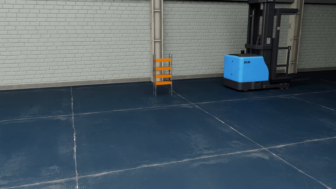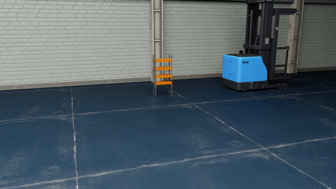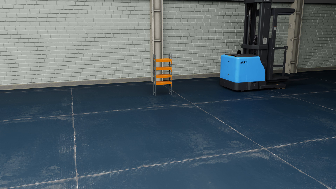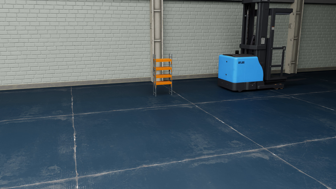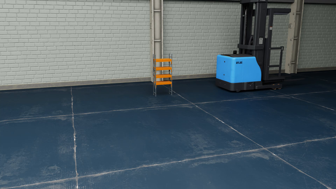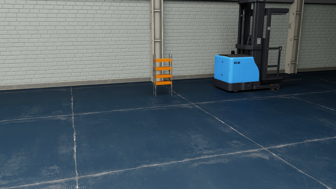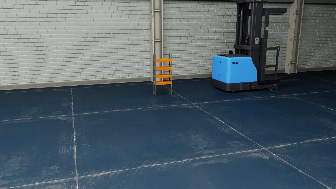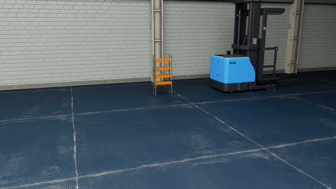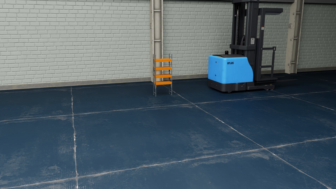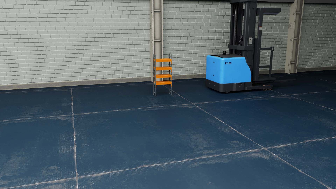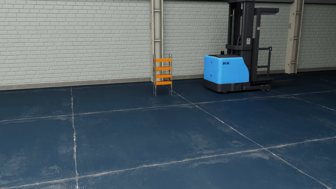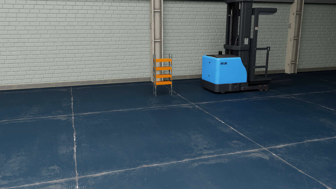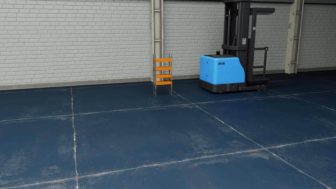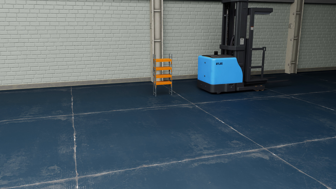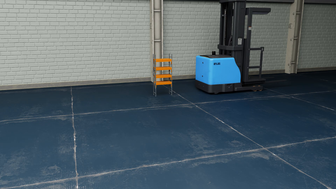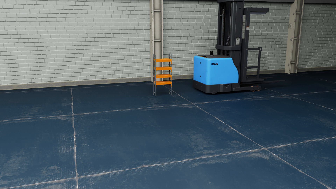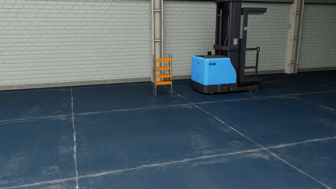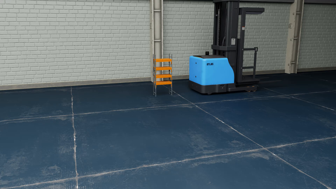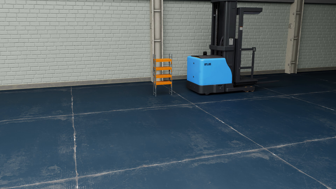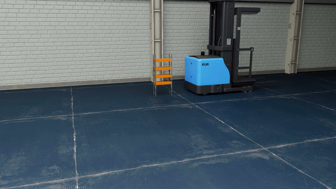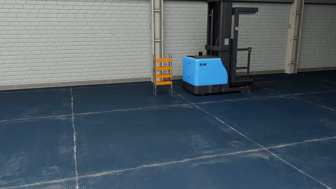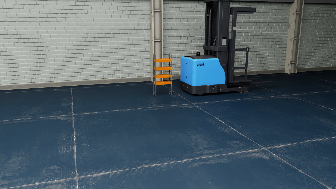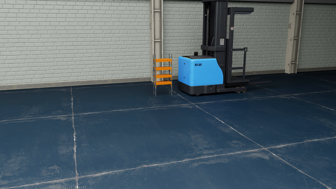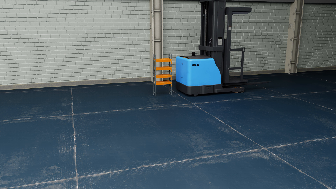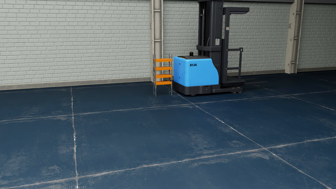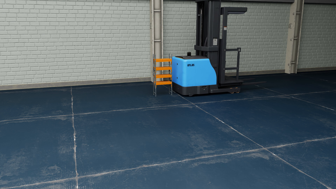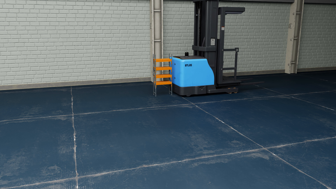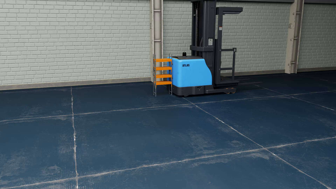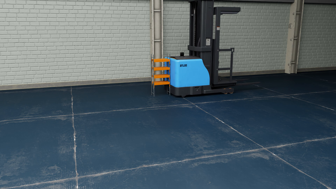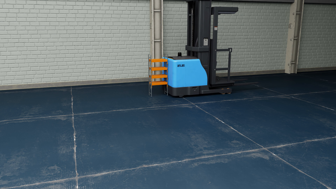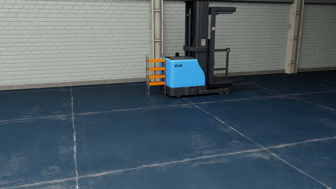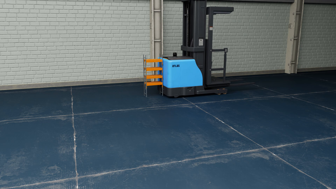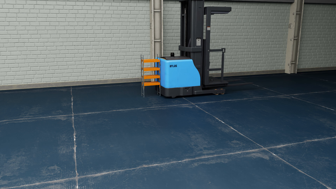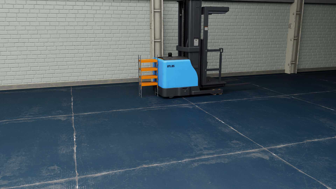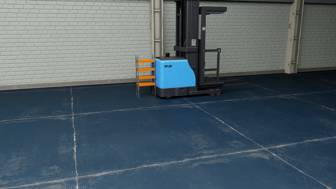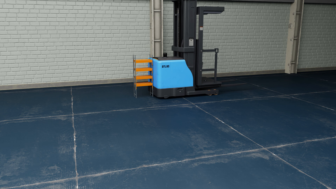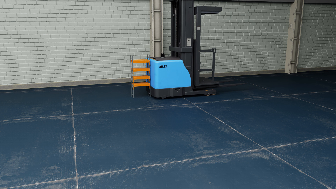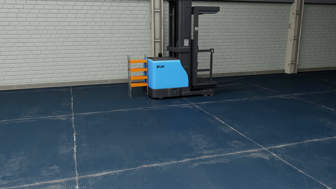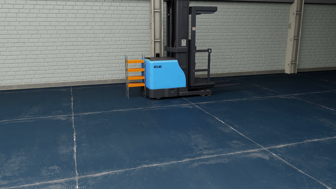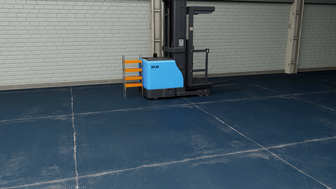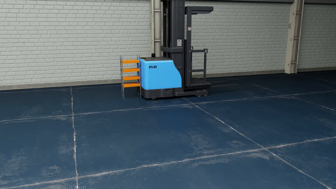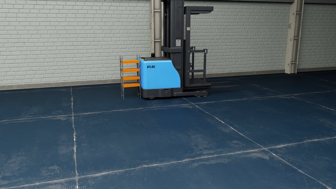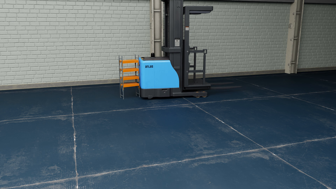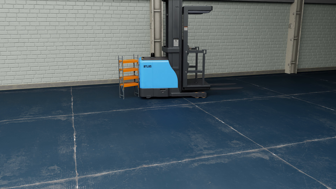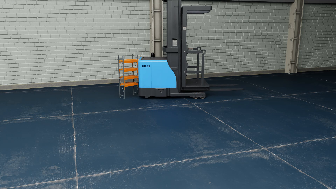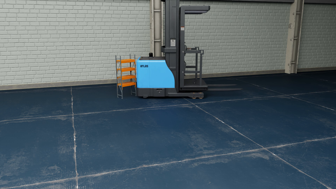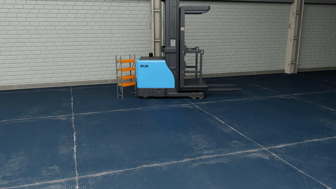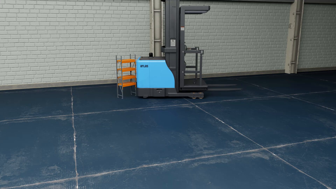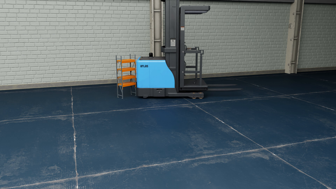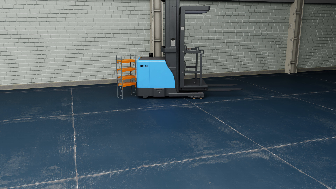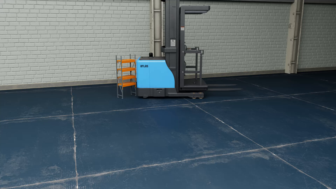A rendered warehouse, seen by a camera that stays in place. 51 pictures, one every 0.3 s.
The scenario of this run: A forklift runs into an object in its way.
